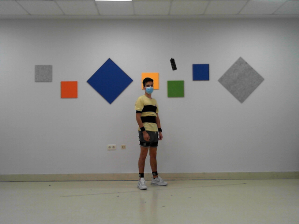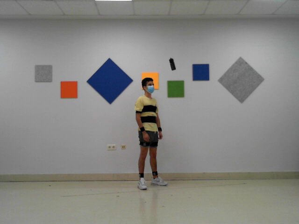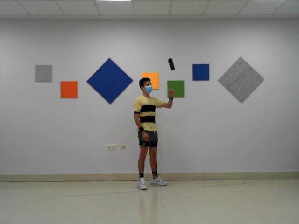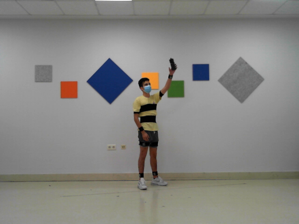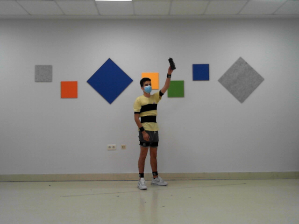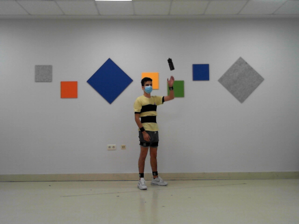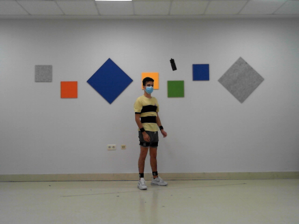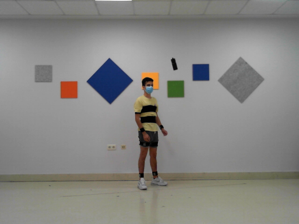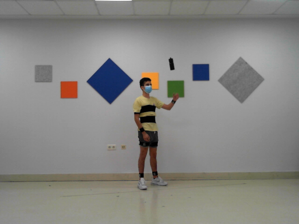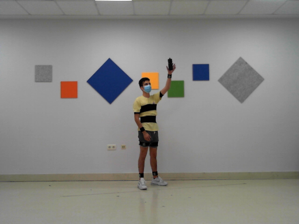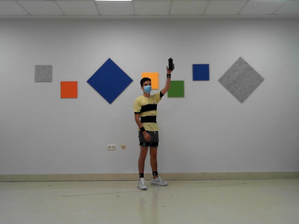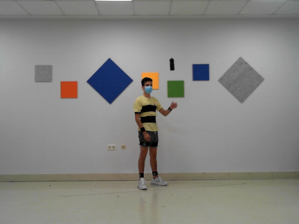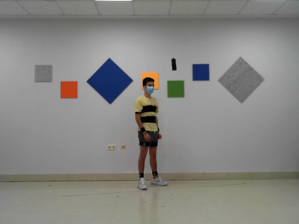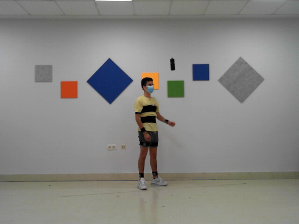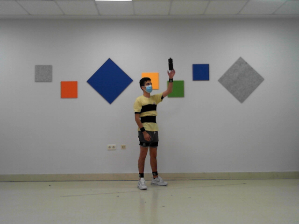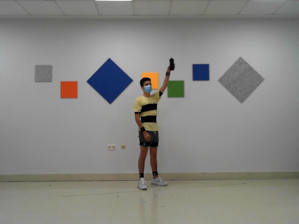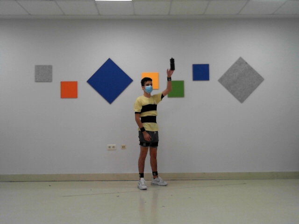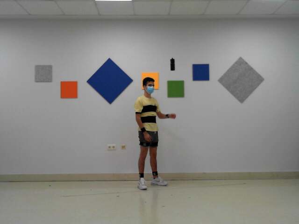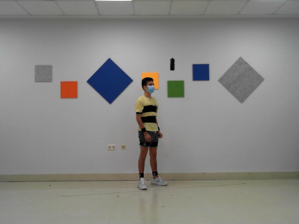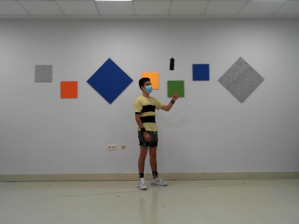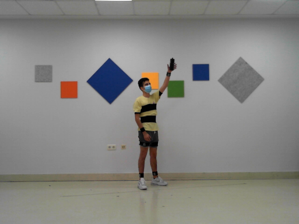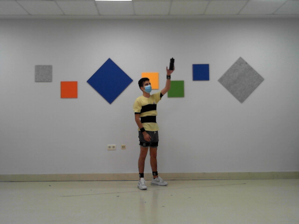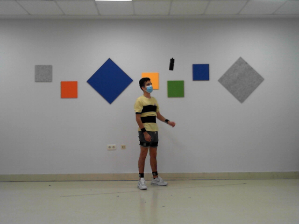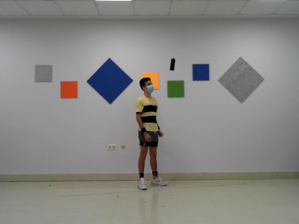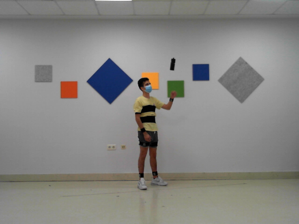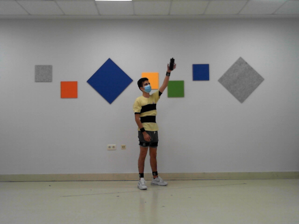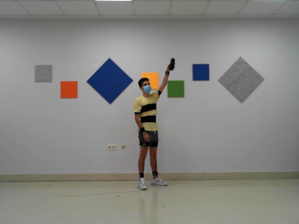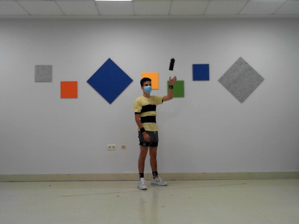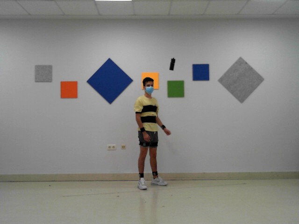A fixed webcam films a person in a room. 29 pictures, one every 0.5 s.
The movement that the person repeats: Reach up for a bottle in a high position, left hand.
